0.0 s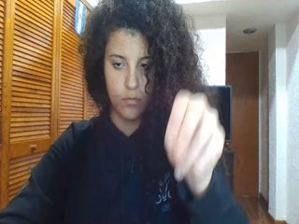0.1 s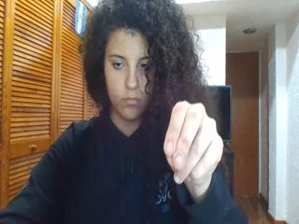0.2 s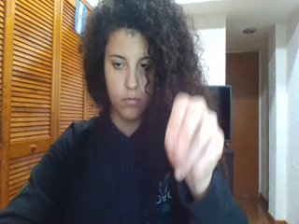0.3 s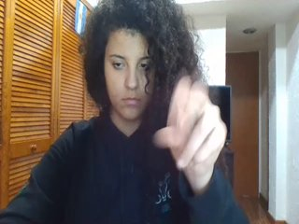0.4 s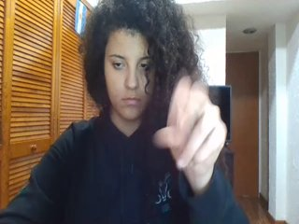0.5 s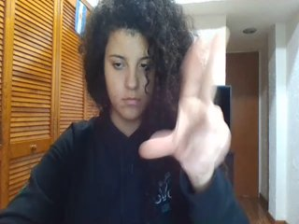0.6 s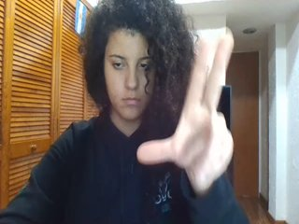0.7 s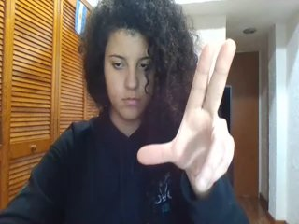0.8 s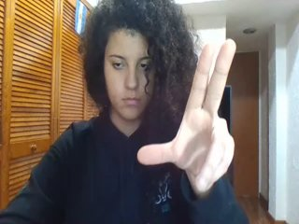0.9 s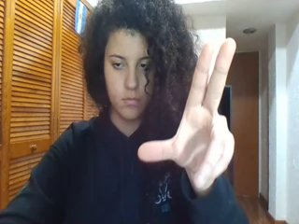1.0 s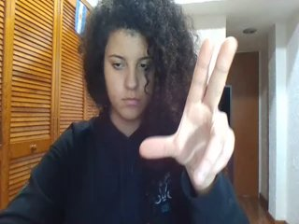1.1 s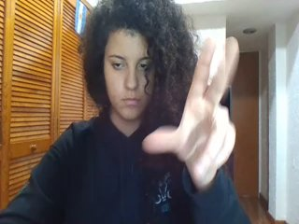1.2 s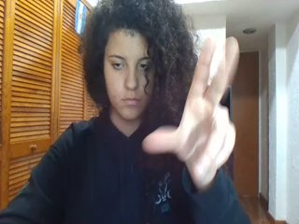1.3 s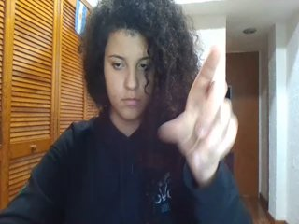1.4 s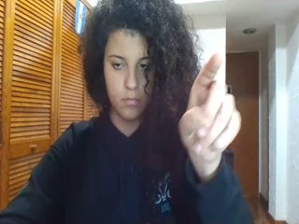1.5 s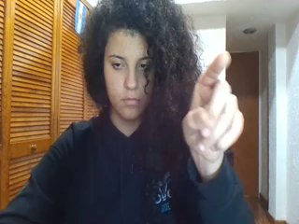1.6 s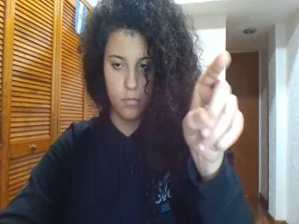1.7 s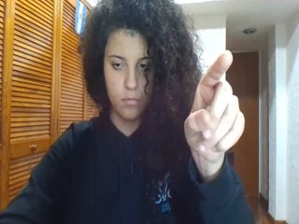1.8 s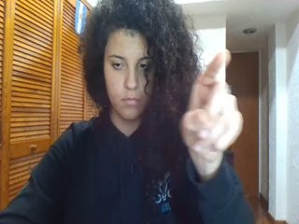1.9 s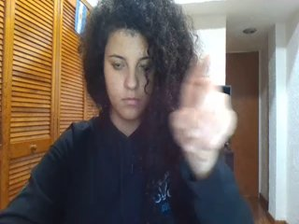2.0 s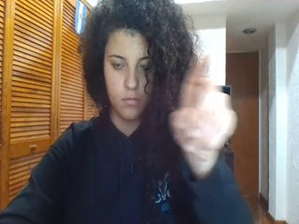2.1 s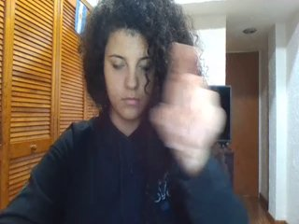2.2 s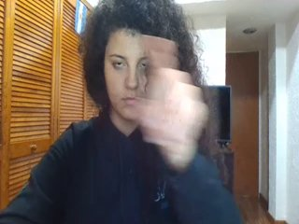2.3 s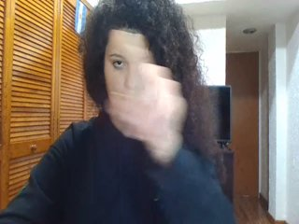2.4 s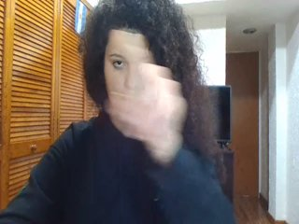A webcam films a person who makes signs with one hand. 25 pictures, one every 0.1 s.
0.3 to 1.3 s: Zoom in.
1.4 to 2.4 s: Pointing with one finger.
